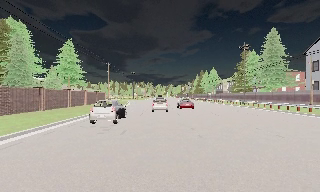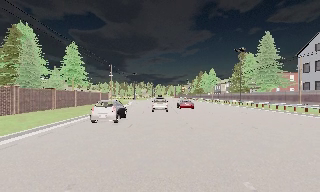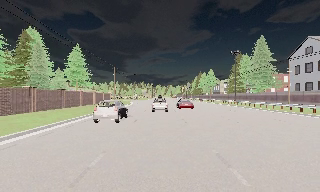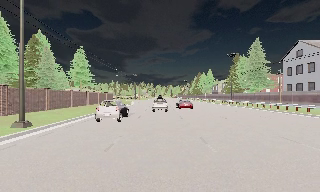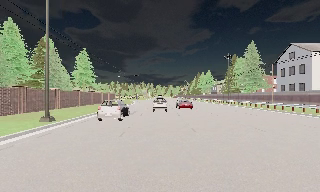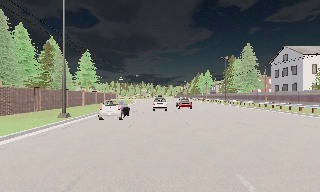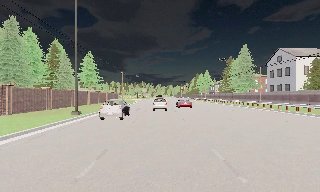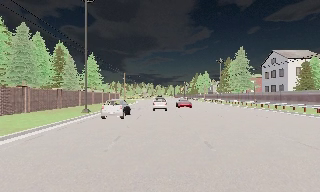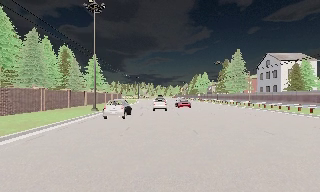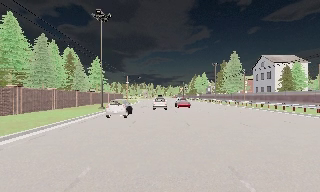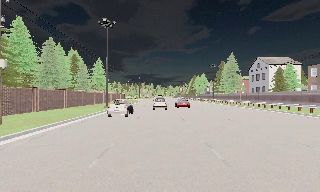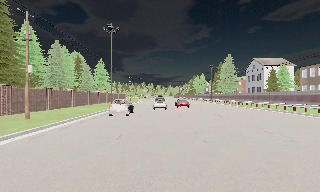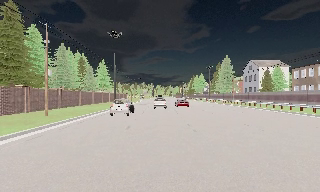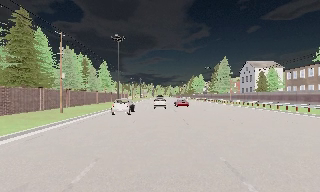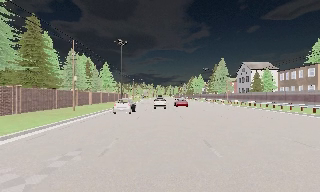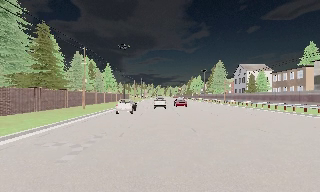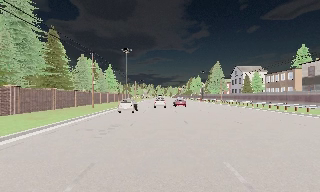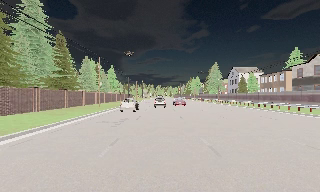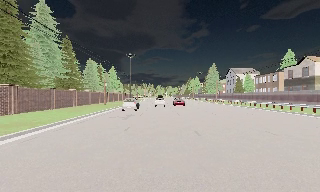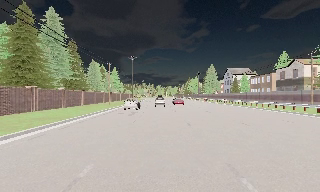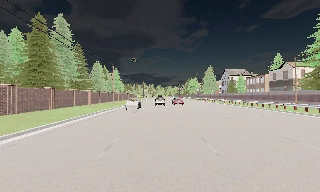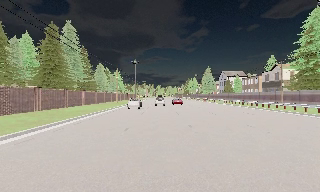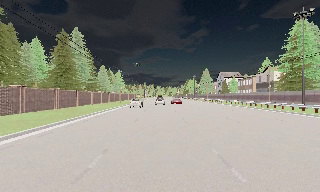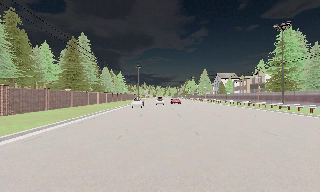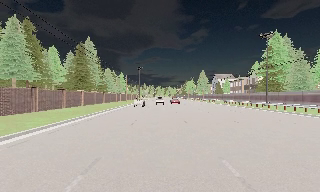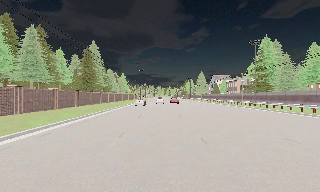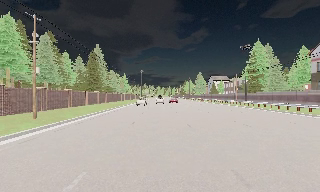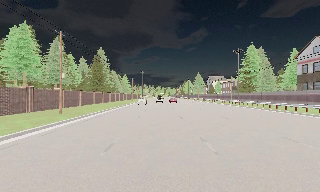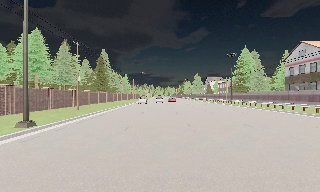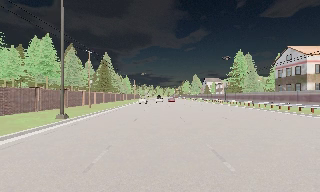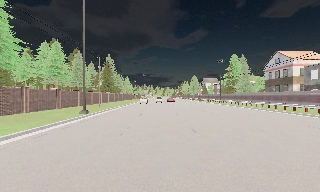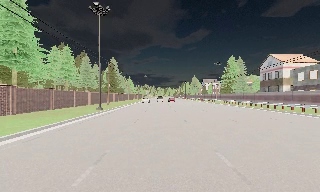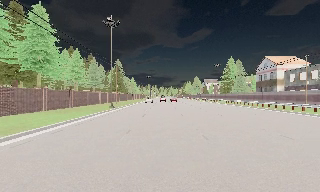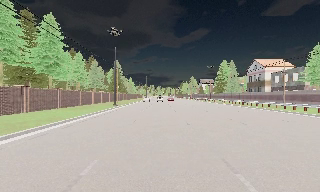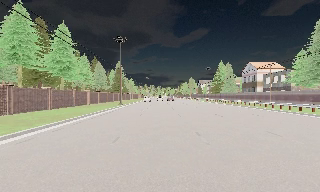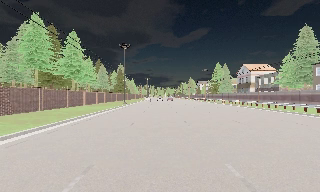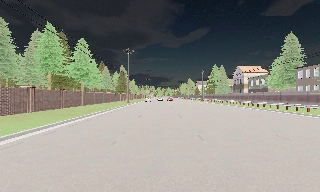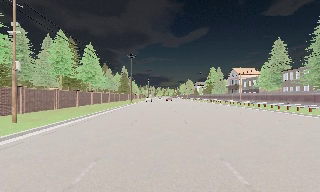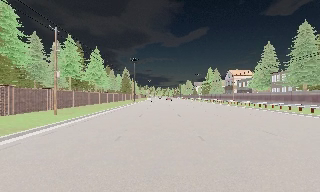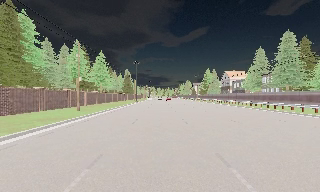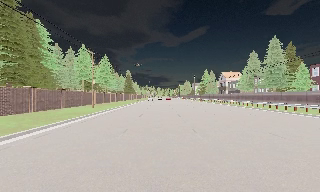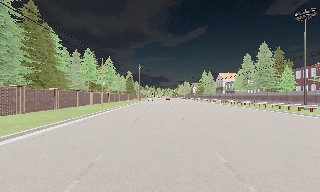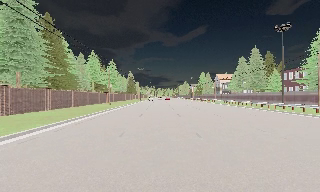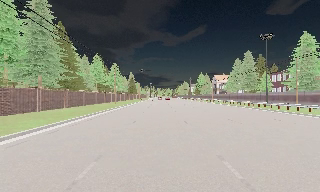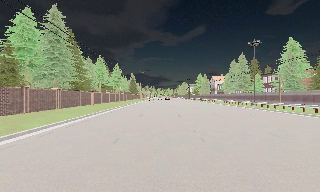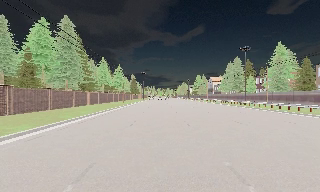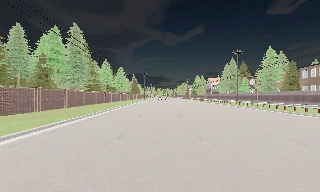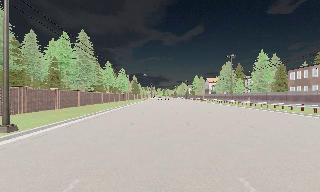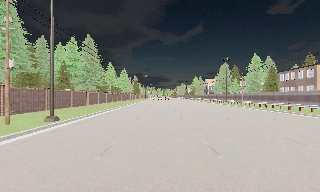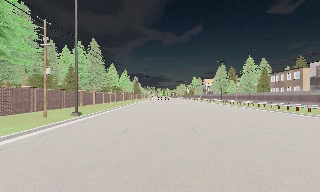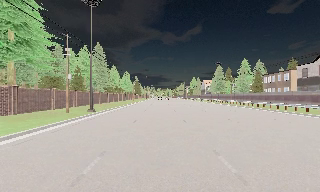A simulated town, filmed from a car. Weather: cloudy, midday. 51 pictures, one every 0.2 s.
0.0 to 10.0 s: The camera travels backward, about 140 m, so what stands in front gets smaller. It gains speed.
The film runs backward here.
